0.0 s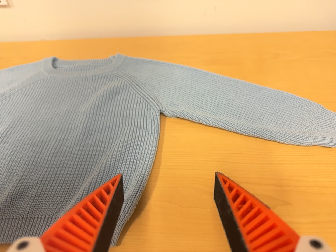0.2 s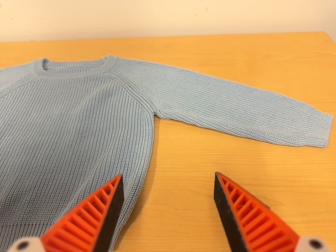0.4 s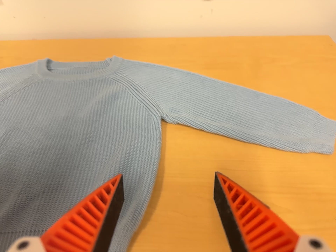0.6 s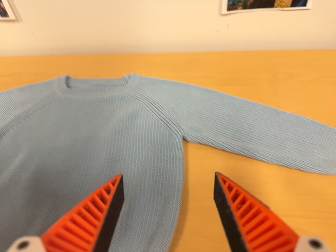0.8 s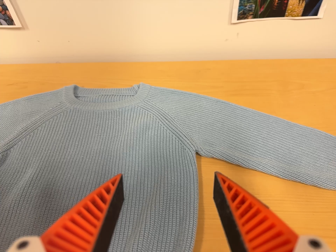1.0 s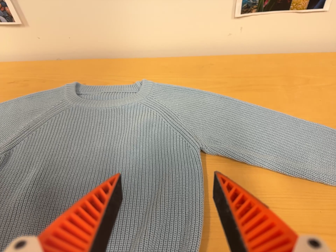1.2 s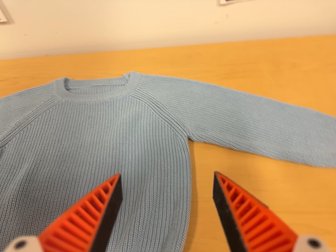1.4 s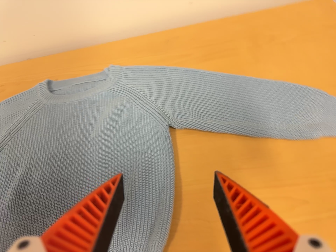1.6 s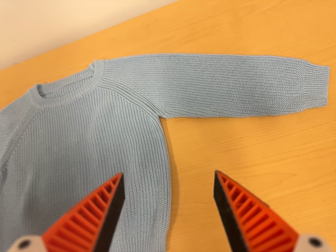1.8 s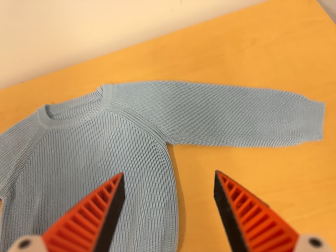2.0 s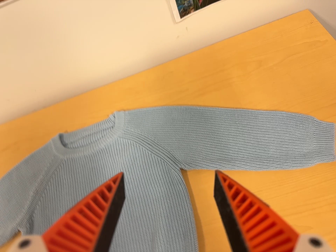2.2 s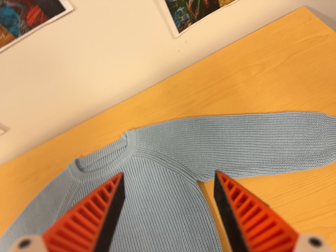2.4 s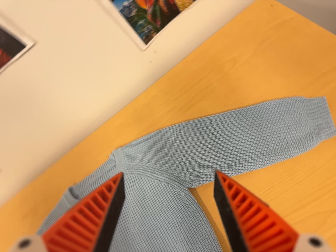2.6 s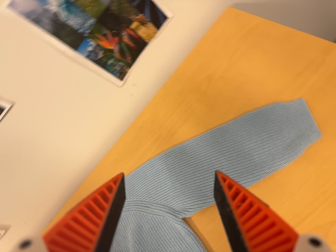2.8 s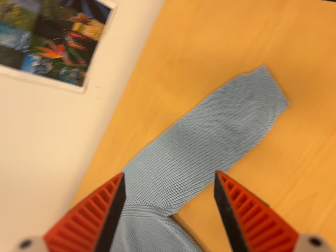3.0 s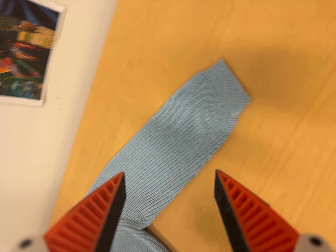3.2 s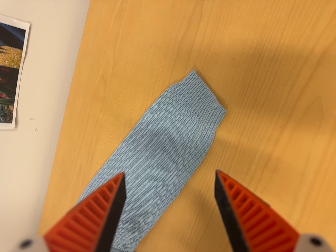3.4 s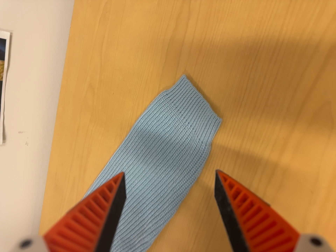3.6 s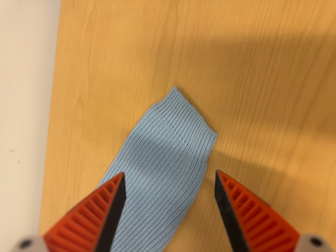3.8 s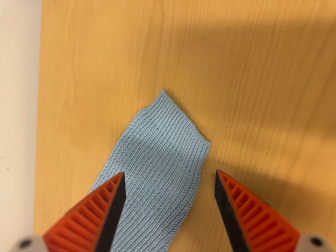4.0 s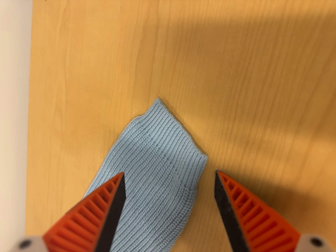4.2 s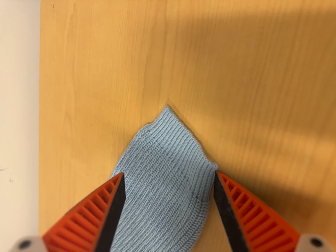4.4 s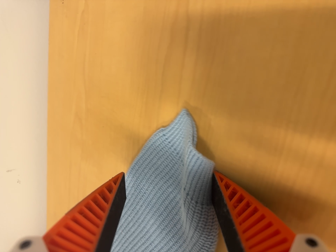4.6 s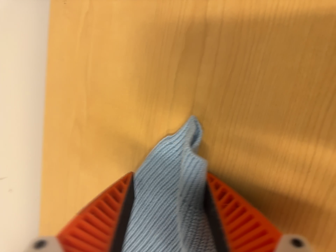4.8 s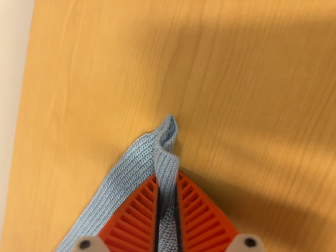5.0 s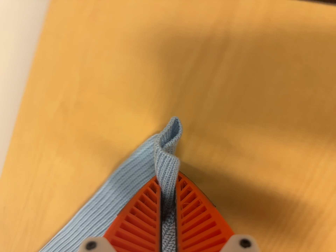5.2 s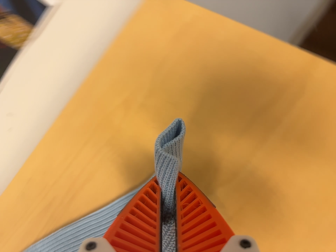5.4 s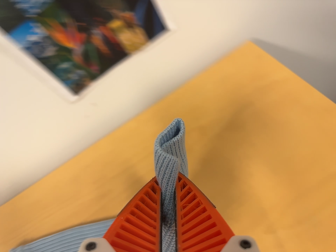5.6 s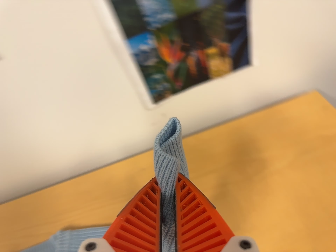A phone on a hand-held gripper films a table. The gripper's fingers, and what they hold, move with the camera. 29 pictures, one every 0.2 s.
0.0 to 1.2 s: The camera travels toward the top of its view and to its left, about 10 cm.
1.2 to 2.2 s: The camera travels toward the top of its view and backward, about 16 cm, so close, fixed things drift downward. It rolls about its line of sight by about 25 degrees, and the scene rotates counterclockwise.
2.2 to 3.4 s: The camera travels to its right and forward, about 36 cm, so close, fixed things drift to the left. It rolls about its line of sight by about 50 degrees, and the scene rotates counterclockwise.
3.4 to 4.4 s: The camera travels forward and toward the top of its view, about 12 cm, so what stands in front looms larger.
4.4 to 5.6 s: The camera pans to its right by about 10 degrees. It travels to its left, about 36 cm, so close, fixed things drift to the right. Its aim tips toward the top of its view by about 20 degrees, and the scene shifts downward. It rolls about its line of sight by about 60 degrees, and the scene rotates clockwise.
The film runs forward here.
